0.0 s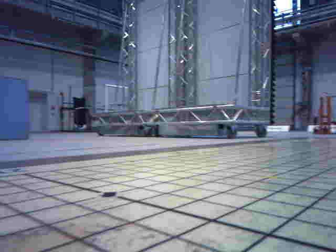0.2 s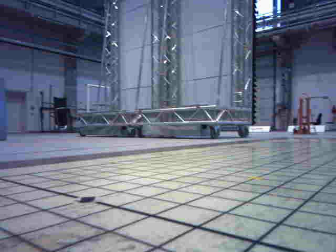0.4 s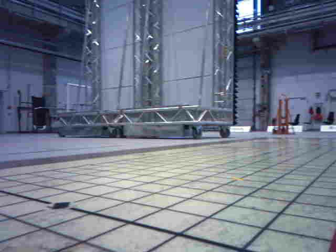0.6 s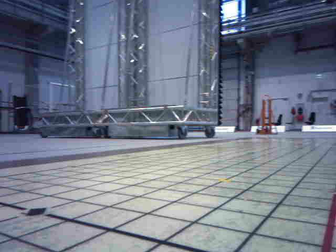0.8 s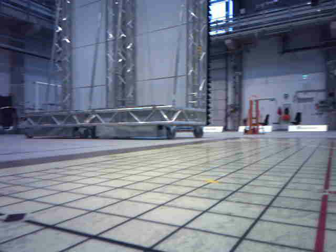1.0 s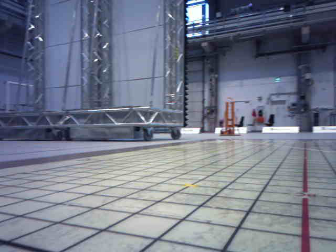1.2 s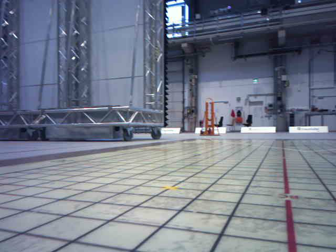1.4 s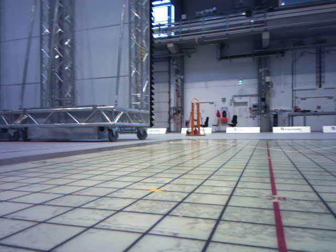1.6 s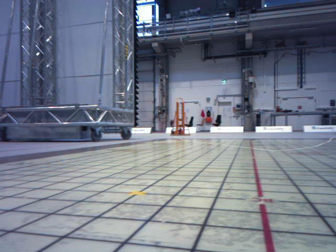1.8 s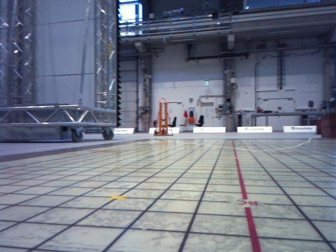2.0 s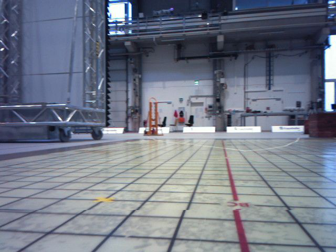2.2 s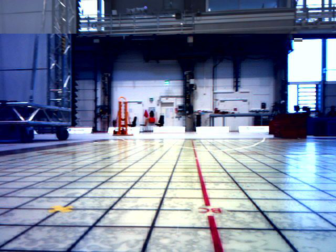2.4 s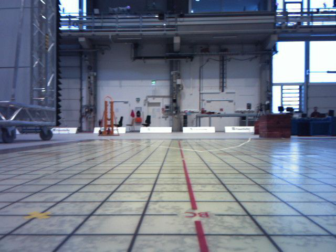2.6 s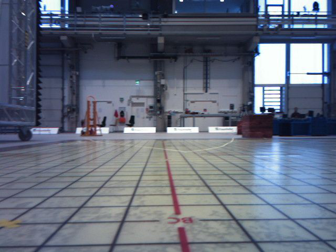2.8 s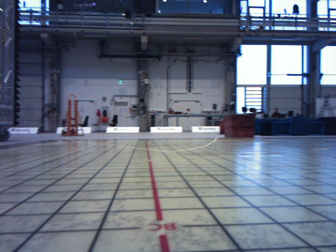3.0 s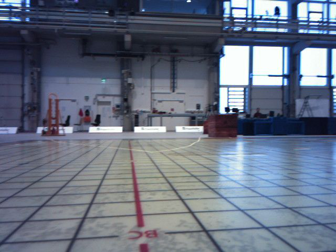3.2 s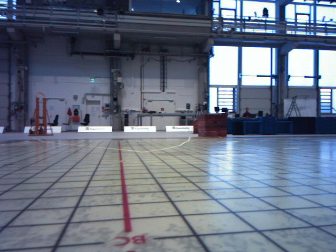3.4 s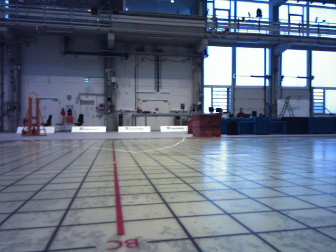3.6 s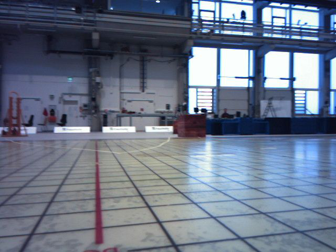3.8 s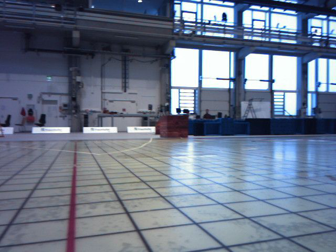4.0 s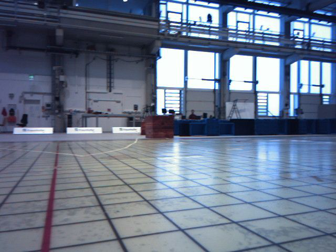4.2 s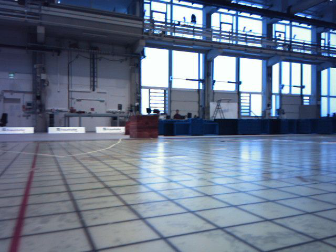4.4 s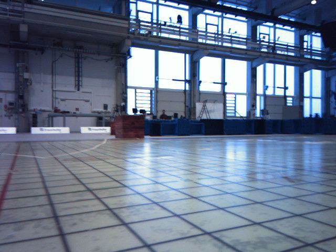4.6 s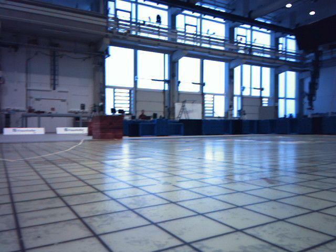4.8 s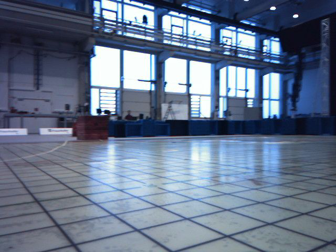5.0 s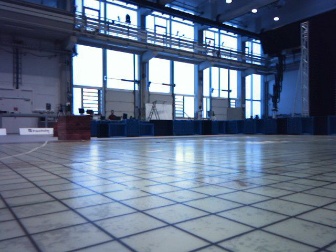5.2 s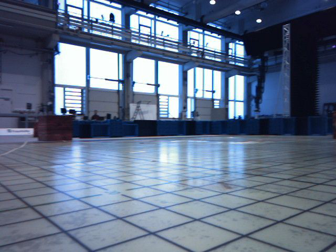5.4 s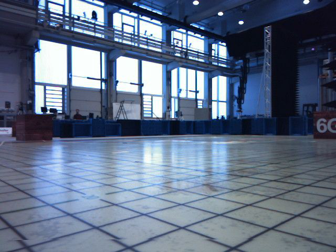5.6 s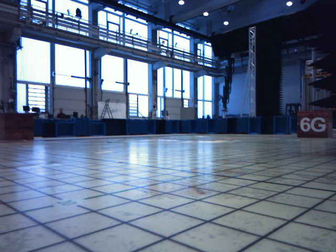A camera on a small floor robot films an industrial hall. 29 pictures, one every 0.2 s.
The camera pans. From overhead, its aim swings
clockwise.
The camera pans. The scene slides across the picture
to the left.
0.0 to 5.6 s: The scene slides to the left, as the camera pans about 90 degrees to its right. It travels forward, about 0.9 m.
The film runs forward here.
